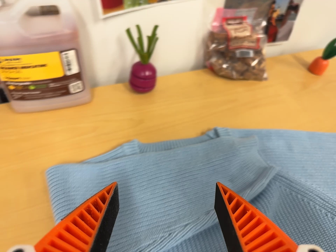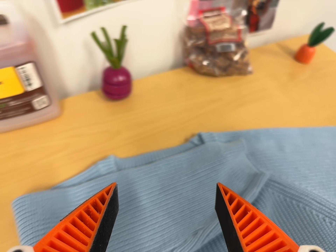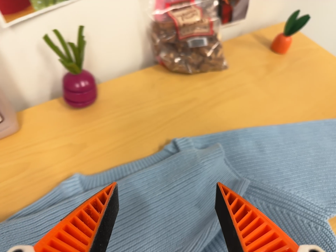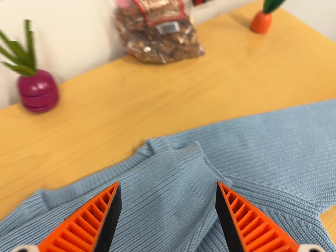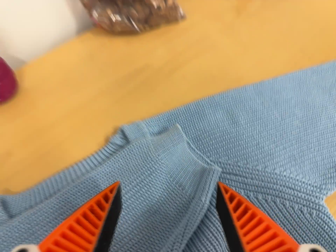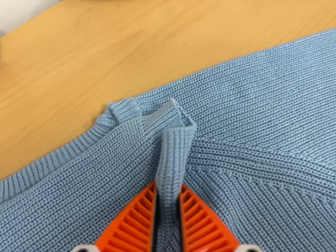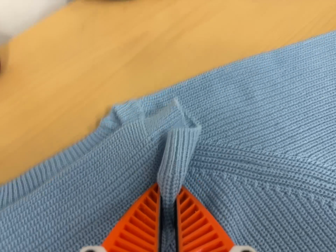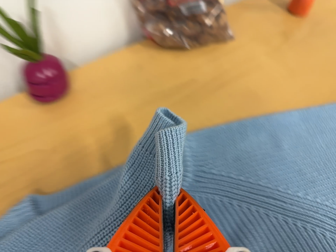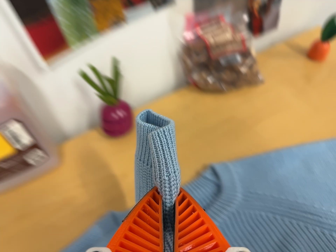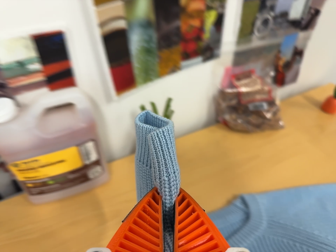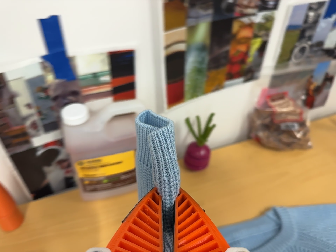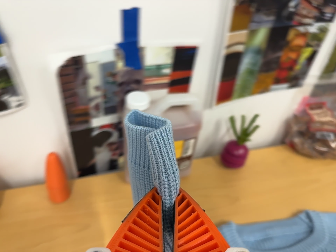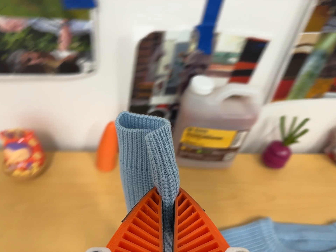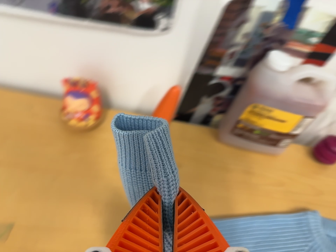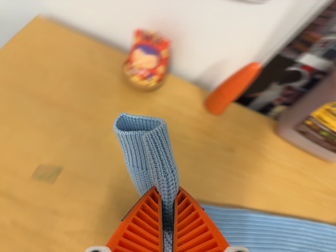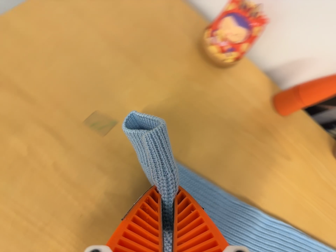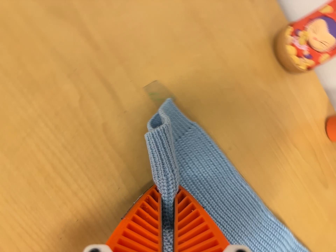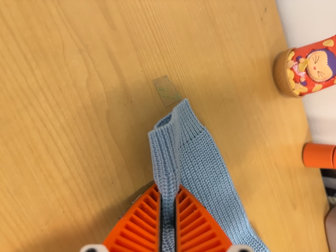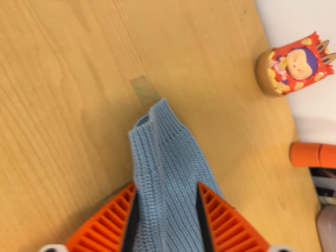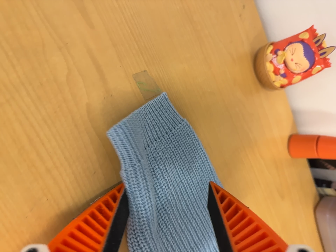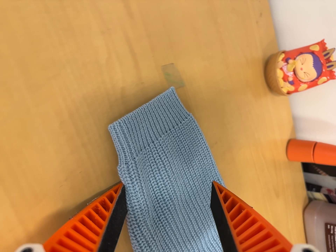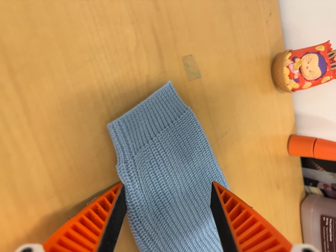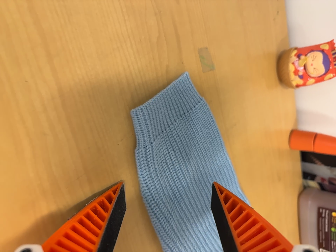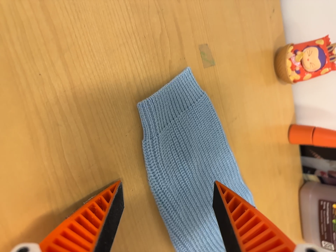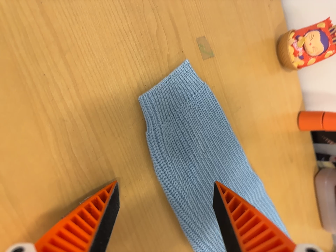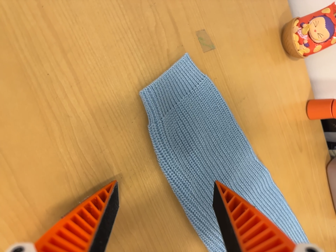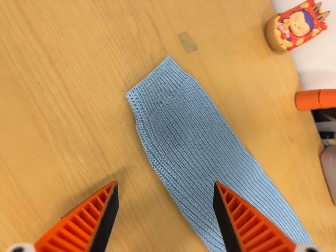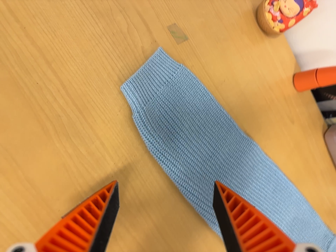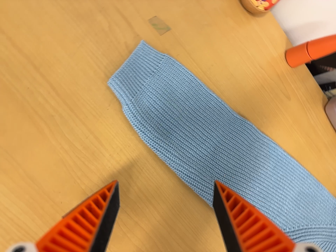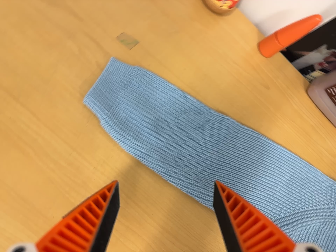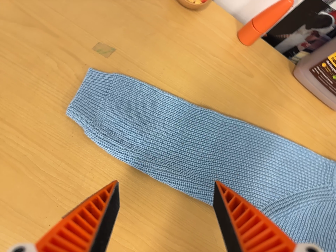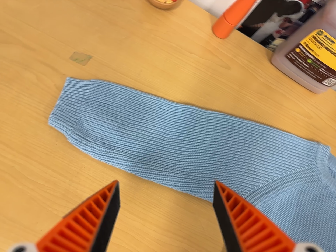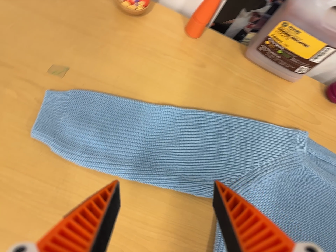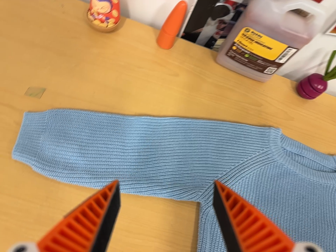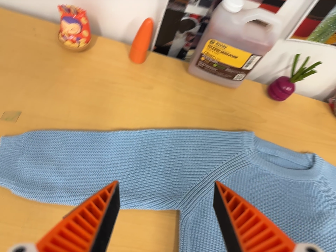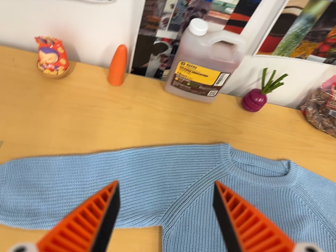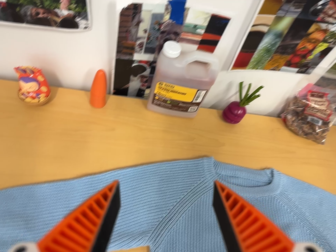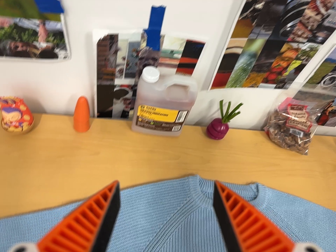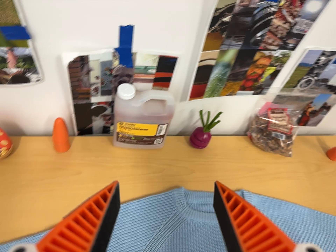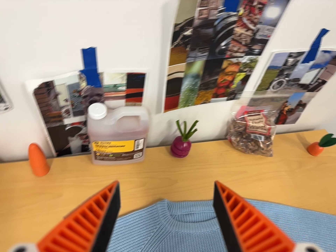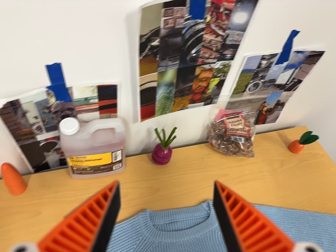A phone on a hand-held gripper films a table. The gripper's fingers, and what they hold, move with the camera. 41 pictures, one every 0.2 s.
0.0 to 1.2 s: The camera travels forward, to its right and toward the top of its view, about 24 cm, so what stands in front looms larger. Its aim tips toward the bottom of its view by about 20 degrees. It rolls about its line of sight by about 20 degrees, and the scene rotates counterclockwise.
1.2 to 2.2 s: The camera travels to its left and backward, about 38 cm, so close, fixed things drift to the right. Its aim tips toward the top of its view by about 25 degrees, and the scene shifts downward. It rolls about its line of sight by about 25 degrees, and the scene rotates clockwise.
2.2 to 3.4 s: The camera travels to its left, about 38 cm, so close, fixed things drift to the right. Its aim tips toward the bottom of its view by about 20 degrees, and the scene shifts upward. It rolls about its line of sight by about 75 degrees, and the scene rotates clockwise.
3.4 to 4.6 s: The camera travels to its left, backward and toward the bottom of its view, about 10 cm.
4.6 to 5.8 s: The camera pans to its left by about 15 degrees. It travels to its right and backward, about 16 cm. It rolls about its line of sight by about 30 degrees, and the scene rotates counterclockwise.
5.8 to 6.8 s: The camera travels to its right and backward, about 18 cm, so close, fixed things drift to the left. It rolls about its line of sight by about 30 degrees, and the scene rotates counterclockwise.
6.8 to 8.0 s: The camera travels to its right and toward the top of its view, about 24 cm, so close, fixed things drift to the left. It rolls about its line of sight by about 25 degrees, and the scene rotates counterclockwise.
The film runs backward here.
